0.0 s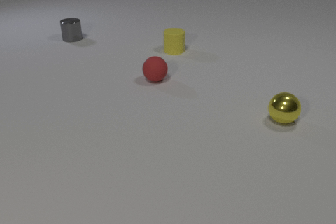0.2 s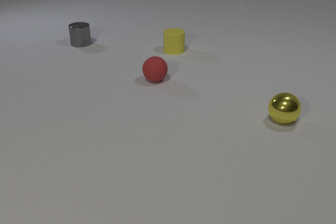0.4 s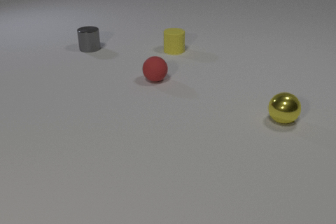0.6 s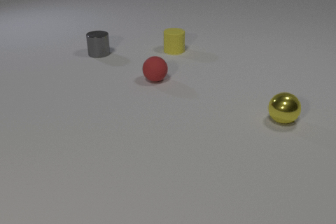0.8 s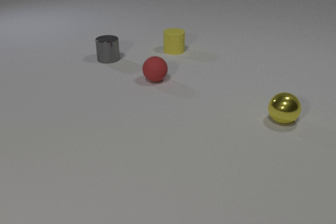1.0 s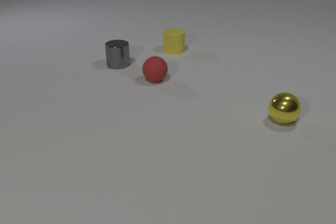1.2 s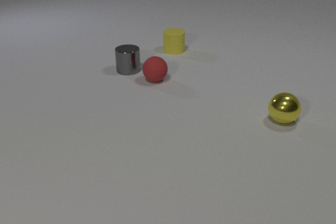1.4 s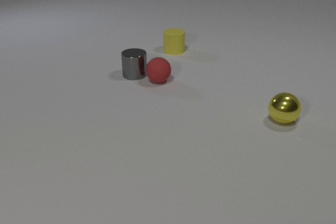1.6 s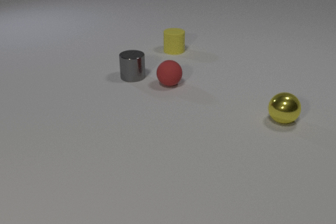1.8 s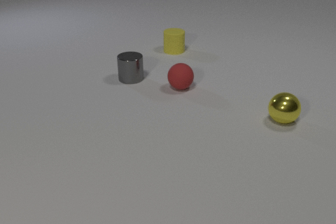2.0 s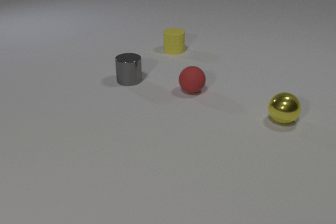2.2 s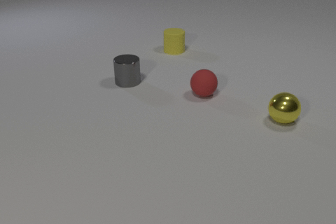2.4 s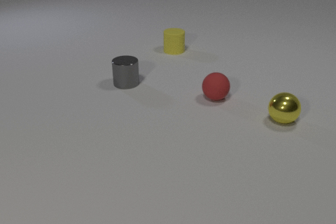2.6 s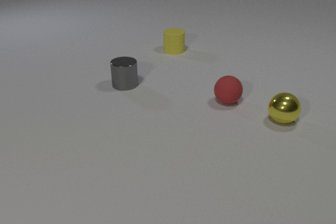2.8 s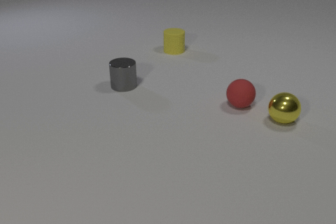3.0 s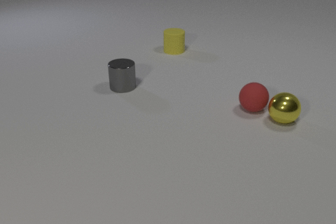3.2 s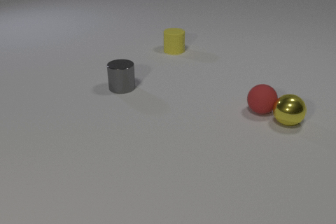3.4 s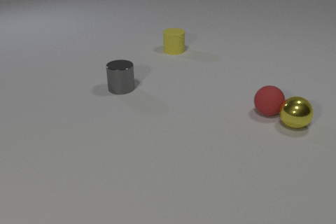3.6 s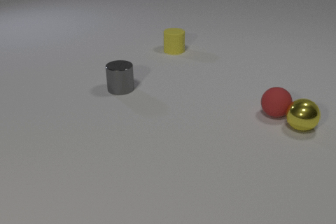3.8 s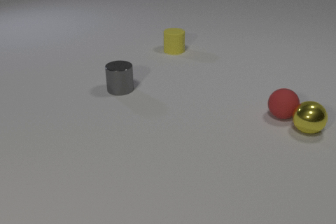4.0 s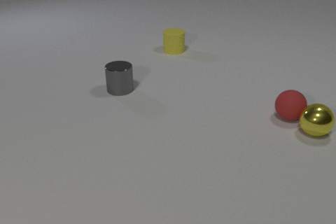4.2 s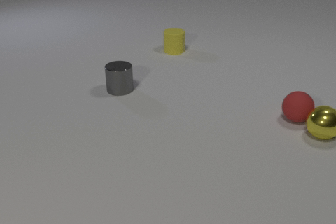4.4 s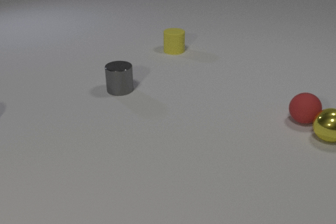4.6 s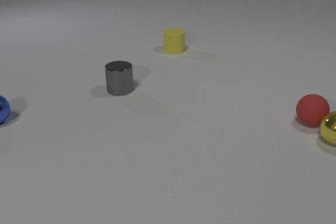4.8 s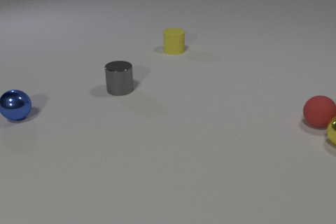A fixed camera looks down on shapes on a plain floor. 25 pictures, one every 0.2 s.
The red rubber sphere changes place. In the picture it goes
to the right.
The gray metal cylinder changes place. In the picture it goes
toward the camera.
0.0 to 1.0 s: The gray metal cylinder slides toward the camera and to the right.
1.0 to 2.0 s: The gray metal cylinder slides toward the camera. The red rubber sphere rolls to the right and toward the camera. The gray metal cylinder and the red rubber sphere collide.
2.0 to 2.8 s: The gray metal cylinder slides toward the camera and to the left. The red rubber sphere rolls to the right and toward the camera.
2.8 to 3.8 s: The gray metal cylinder slides toward the camera. The red rubber sphere rolls to the right. The yellow metal sphere rolls to the right and toward the camera. The red rubber sphere and the yellow metal sphere collide.
3.8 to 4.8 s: The red rubber sphere rolls to the right. The yellow metal sphere rolls to the right. The blue metal sphere comes in at the left edge, rolls to the right.
What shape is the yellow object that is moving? sphere.
What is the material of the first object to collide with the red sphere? metal.
How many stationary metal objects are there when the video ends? 1.
